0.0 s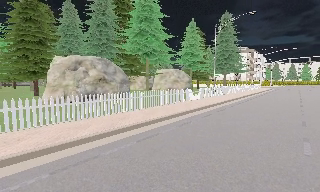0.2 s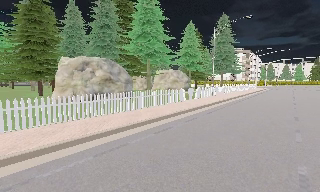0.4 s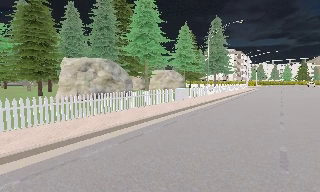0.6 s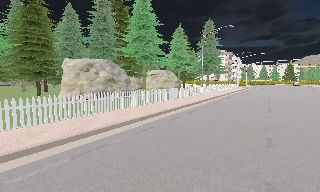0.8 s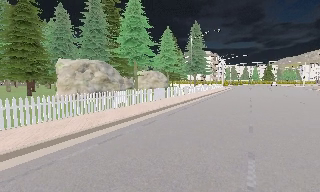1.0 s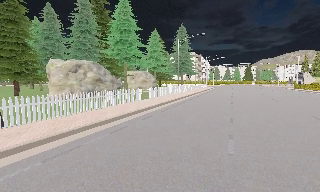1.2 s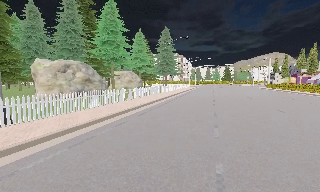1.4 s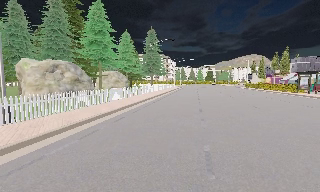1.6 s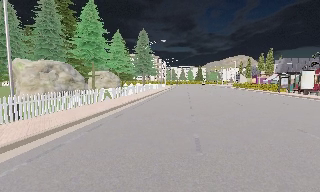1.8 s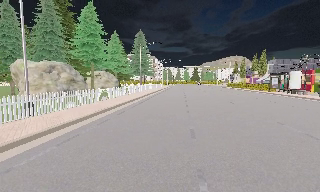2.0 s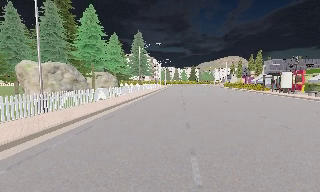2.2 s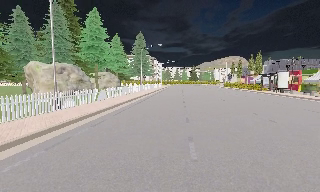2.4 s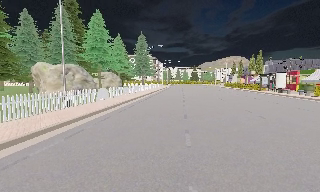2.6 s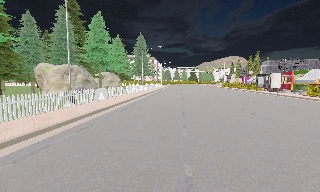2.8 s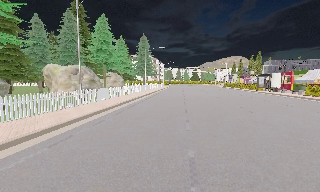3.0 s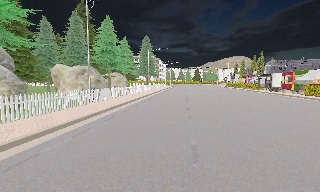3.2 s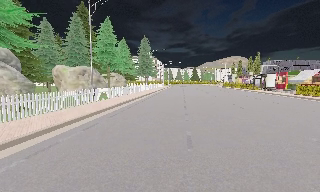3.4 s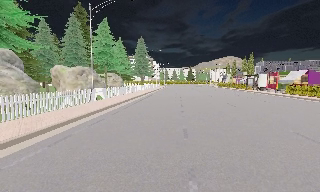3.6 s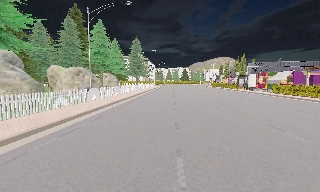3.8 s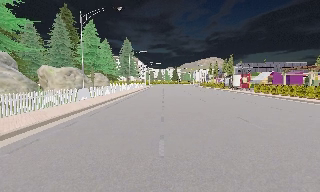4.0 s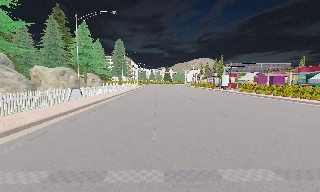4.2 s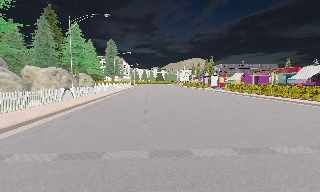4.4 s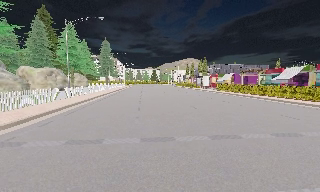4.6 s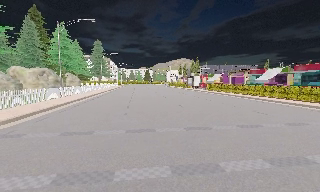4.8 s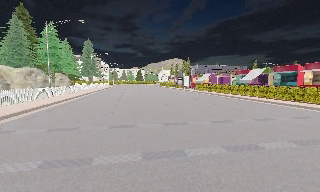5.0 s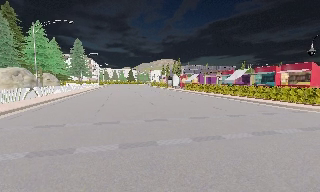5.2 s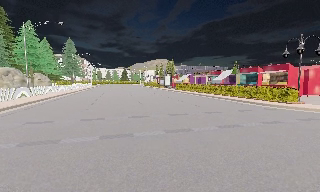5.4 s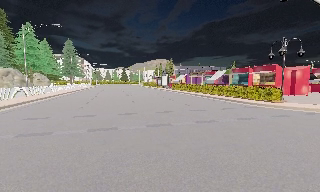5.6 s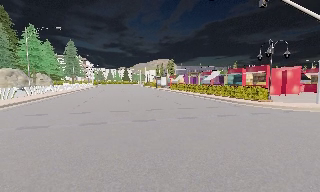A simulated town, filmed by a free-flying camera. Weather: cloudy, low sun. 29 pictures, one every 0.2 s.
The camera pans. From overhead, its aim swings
clockwise.
The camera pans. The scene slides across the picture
to the left.
0.0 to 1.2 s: The camera pans to its right, which is clockwise from overhead, by about 25 degrees. It travels backward and to its left, about 6 m, so what stands in front gets smaller.
1.2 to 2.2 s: The camera pans to its right, which is clockwise from overhead, by about 10 degrees. It travels backward, about 4.5 m, so what stands in front gets smaller.
2.2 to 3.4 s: The camera travels backward, about 4 m, so what stands in front gets smaller.
3.4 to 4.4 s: The camera swings to its right by about 10 degrees, and the scene slides to the left. It travels backward, about 4.5 m, so what stands in front gets smaller.
4.4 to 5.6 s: The camera travels backward and to its right, about 5 m, so what stands in front gets smaller.
The film runs forward here.
